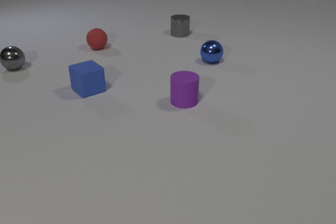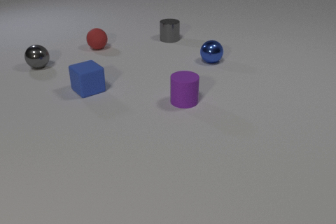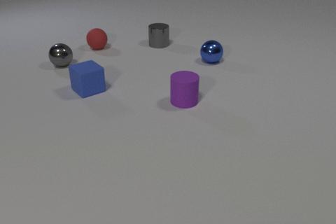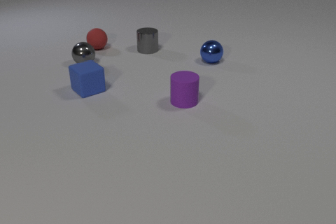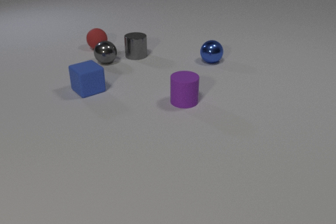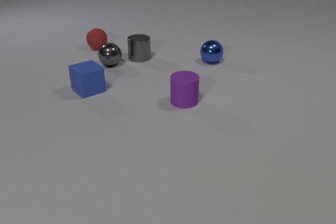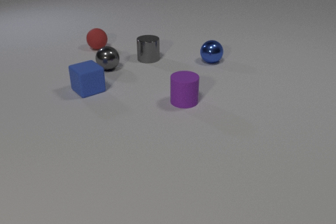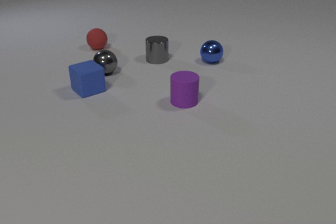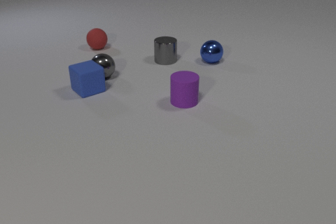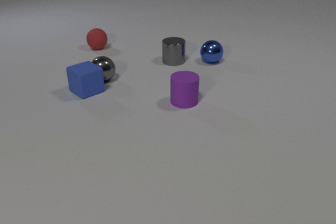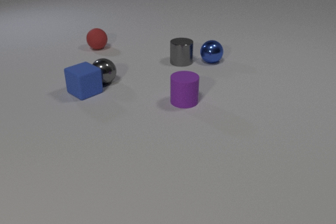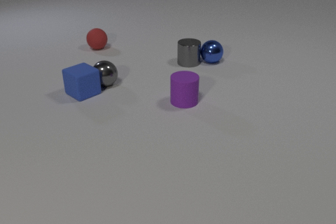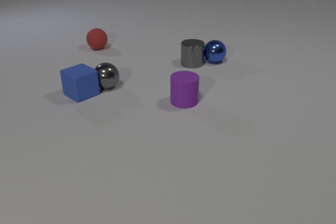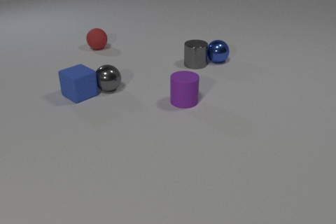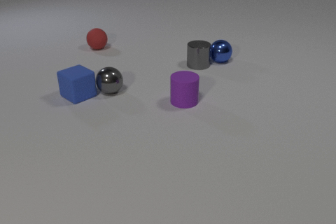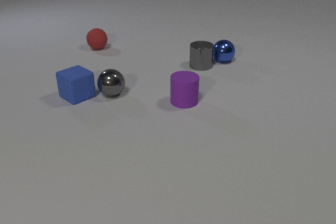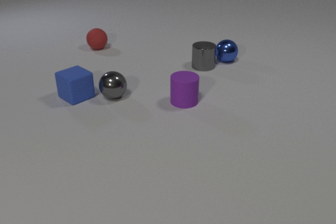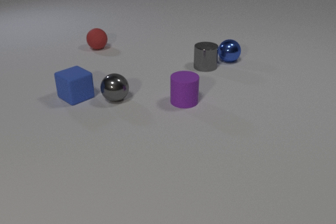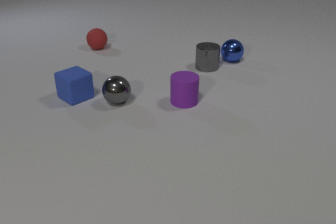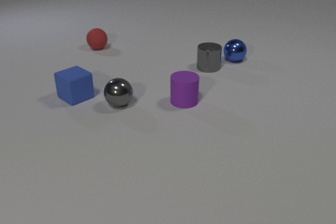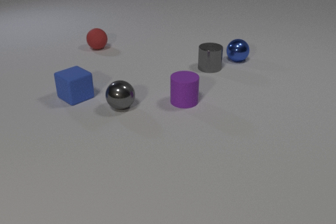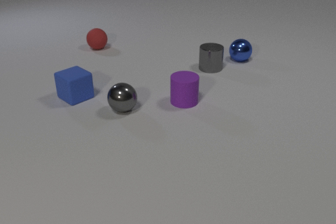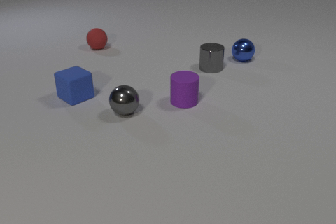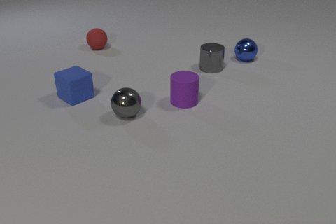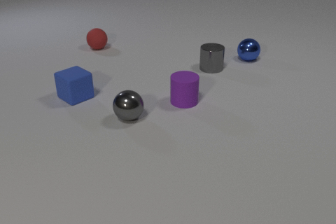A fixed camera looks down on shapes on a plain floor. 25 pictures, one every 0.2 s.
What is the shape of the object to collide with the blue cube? sphere.
What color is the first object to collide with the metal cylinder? gray.
How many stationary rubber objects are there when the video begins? 3.
0.0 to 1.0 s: The gray metal cylinder slides toward the camera and to the left. The gray metal sphere rolls to the right. The gray metal cylinder and the gray metal sphere collide.
1.0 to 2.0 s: The gray metal cylinder slides to the right. The gray metal sphere rolls toward the camera. The gray metal sphere and the blue rubber cube collide.
2.0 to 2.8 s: The gray metal cylinder slides to the right and toward the camera. The gray metal sphere rolls toward the camera. The blue rubber cube slides to the left and toward the camera. The blue metal sphere rolls to the right. The gray metal cylinder and the blue metal sphere collide.
2.8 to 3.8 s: The gray metal cylinder slides to the right and toward the camera. The gray metal sphere rolls toward the camera. The blue metal sphere rolls to the right.
3.8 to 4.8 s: The gray metal sphere rolls toward the camera. The blue metal sphere rolls to the right.
